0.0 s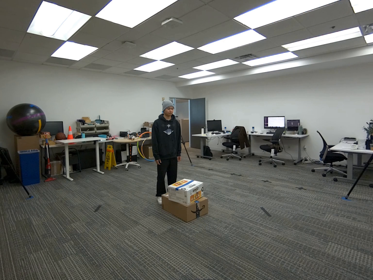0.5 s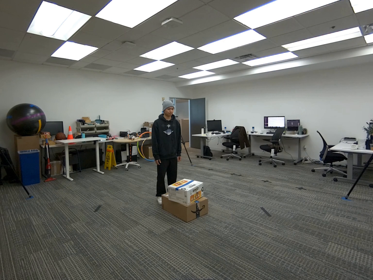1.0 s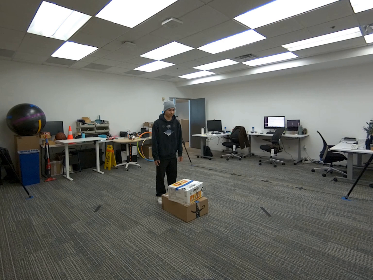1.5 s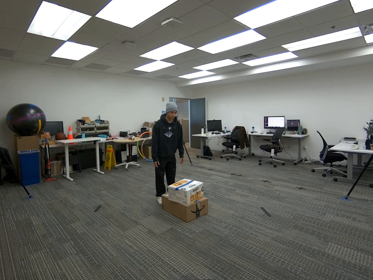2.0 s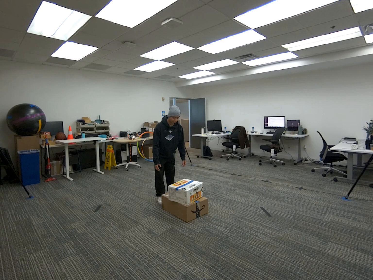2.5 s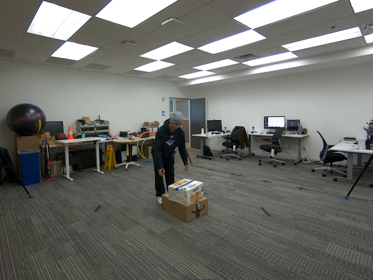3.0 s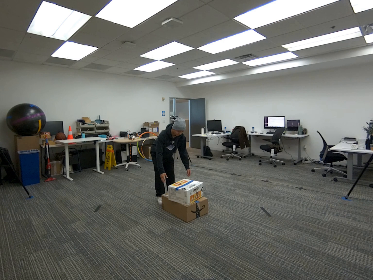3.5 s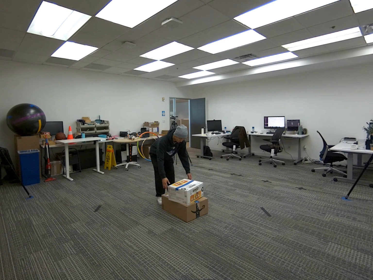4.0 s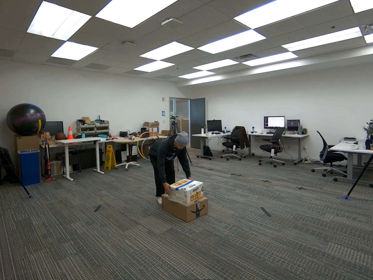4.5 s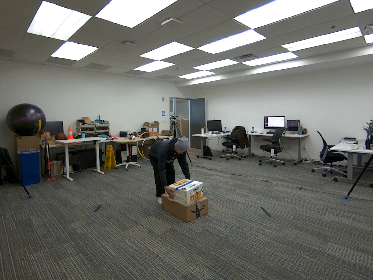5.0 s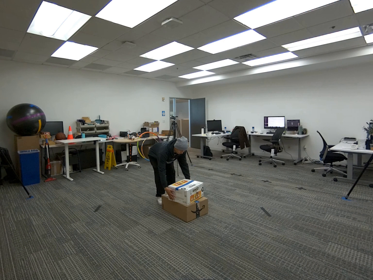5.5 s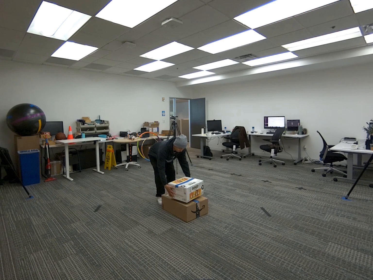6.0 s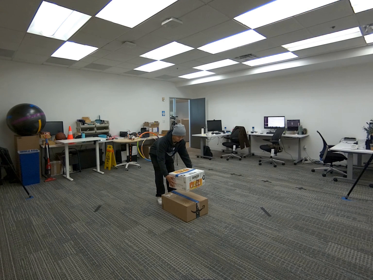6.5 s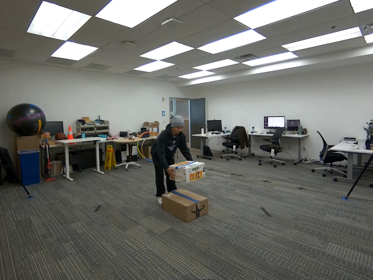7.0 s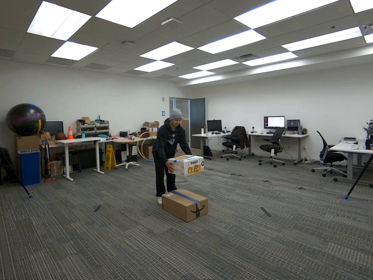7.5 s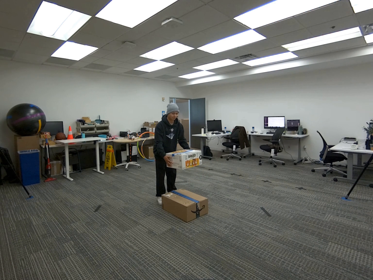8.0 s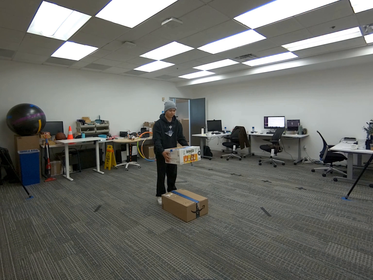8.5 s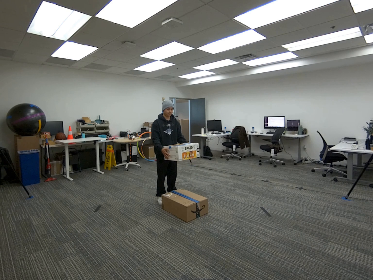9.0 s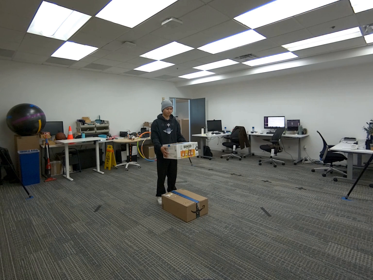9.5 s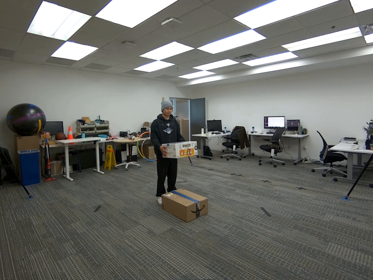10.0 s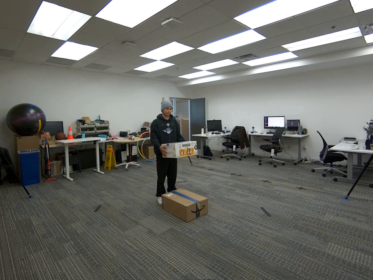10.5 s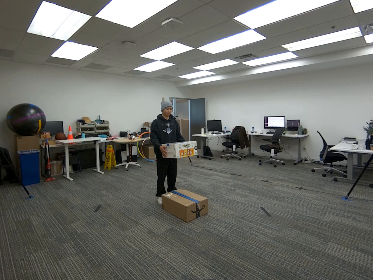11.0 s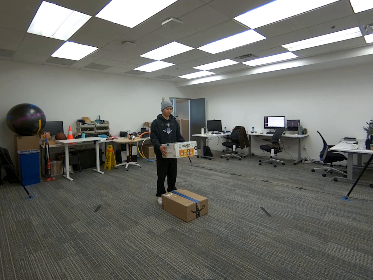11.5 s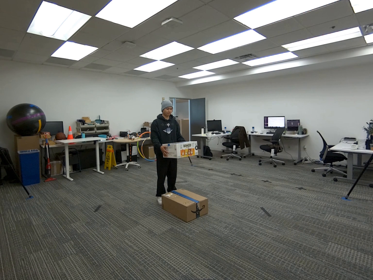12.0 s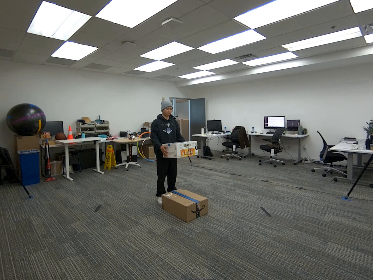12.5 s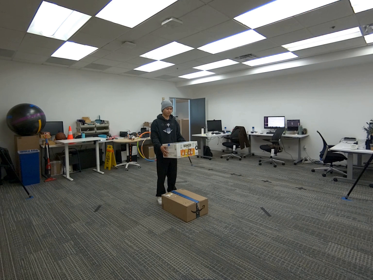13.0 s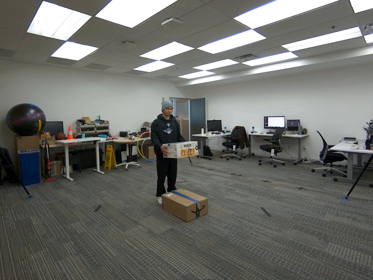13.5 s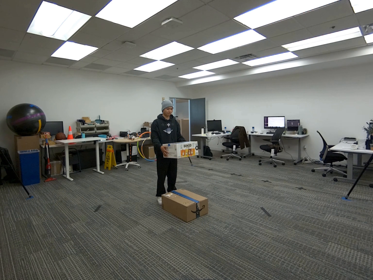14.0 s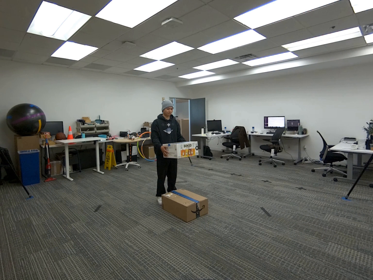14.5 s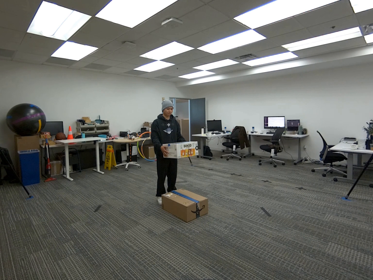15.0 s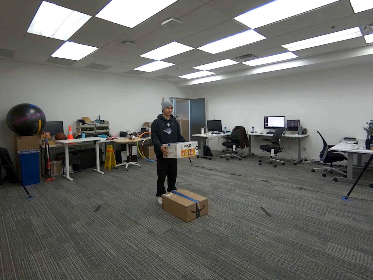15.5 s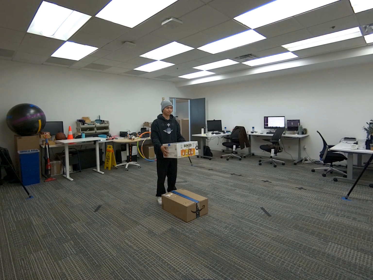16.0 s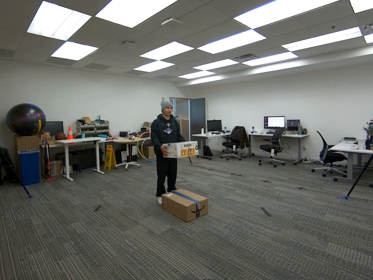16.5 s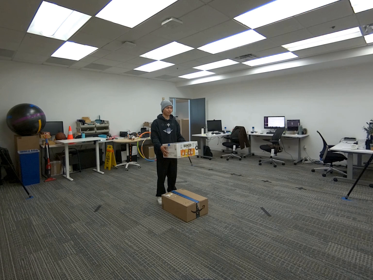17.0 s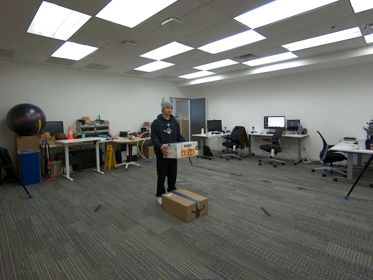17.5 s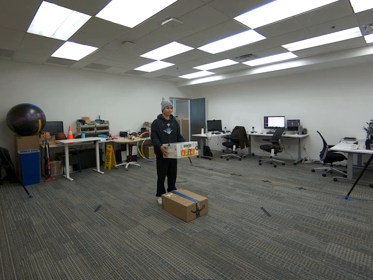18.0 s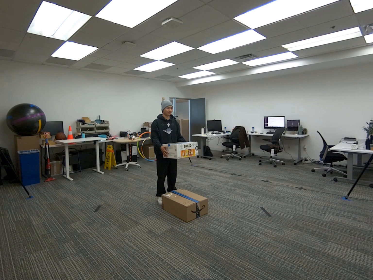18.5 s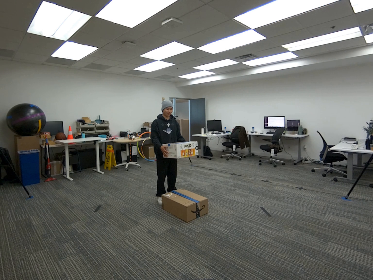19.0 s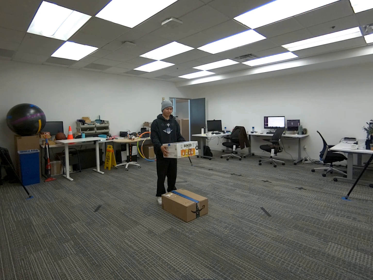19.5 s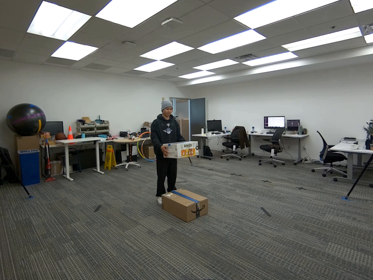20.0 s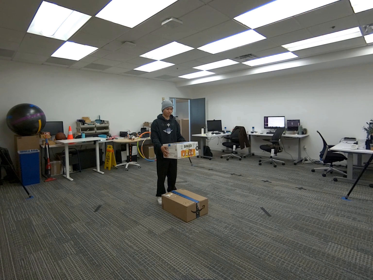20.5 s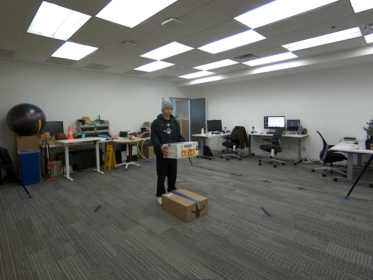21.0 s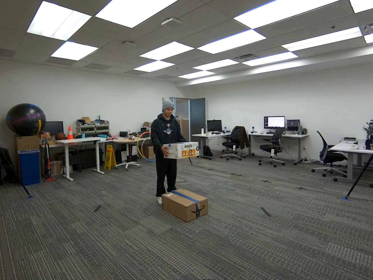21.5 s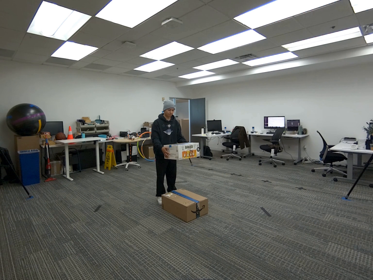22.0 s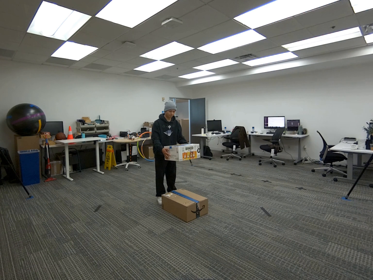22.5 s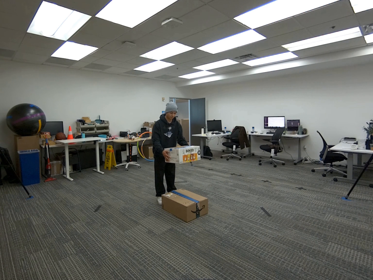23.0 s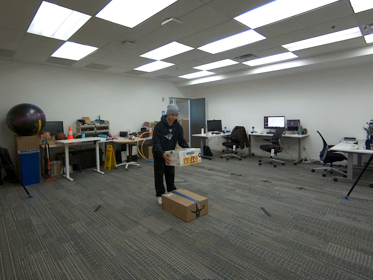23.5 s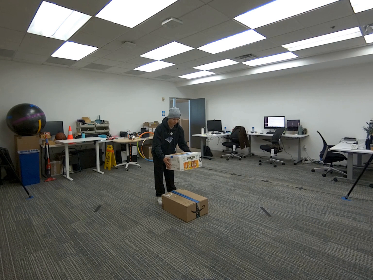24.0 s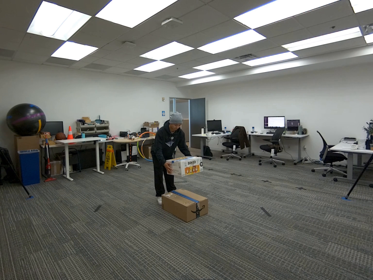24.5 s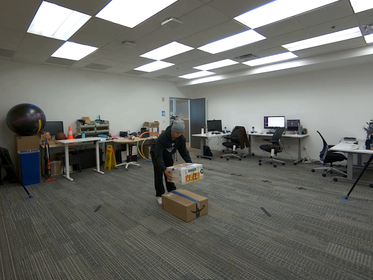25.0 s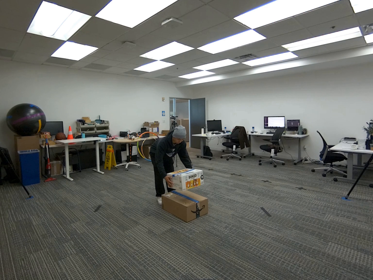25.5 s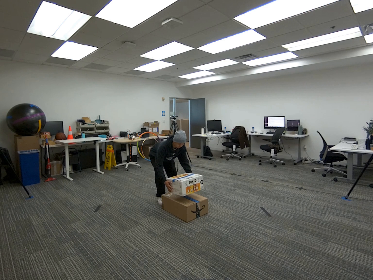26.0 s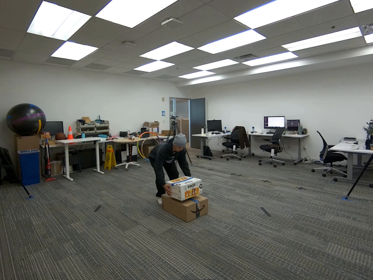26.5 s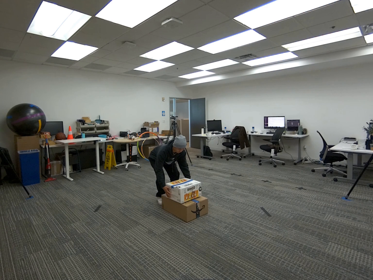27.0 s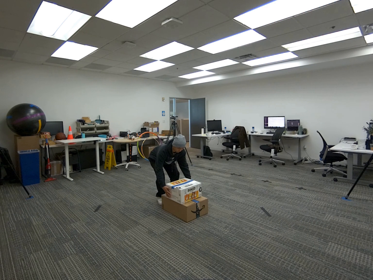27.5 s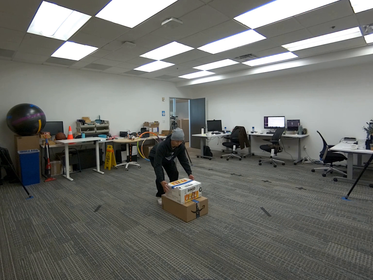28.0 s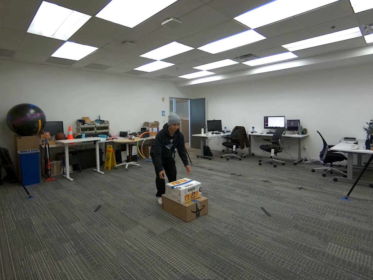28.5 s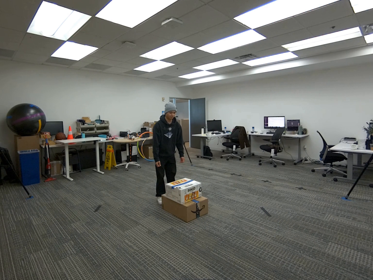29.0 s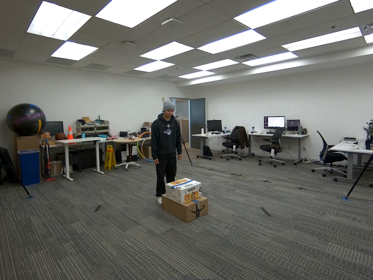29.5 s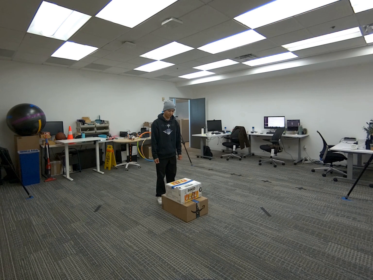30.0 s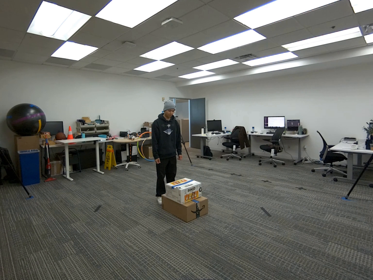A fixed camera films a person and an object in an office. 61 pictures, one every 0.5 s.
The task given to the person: Pick up the snack box on top of the big brown cardboard box, hold the snack box and then place the snack box back on the big cardboard box.
